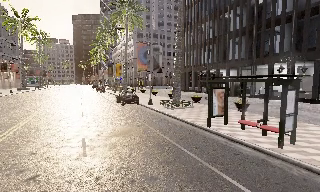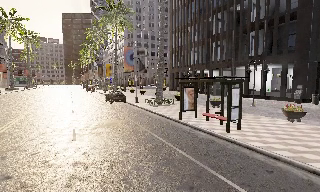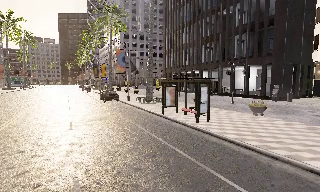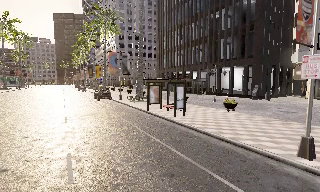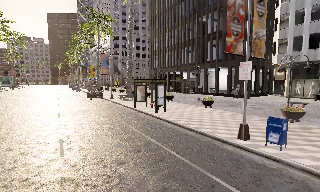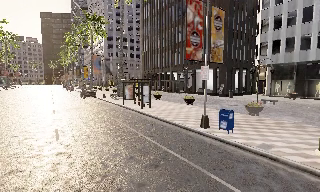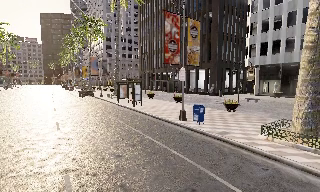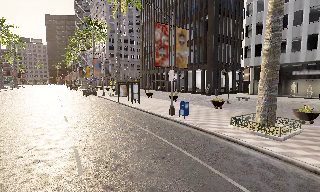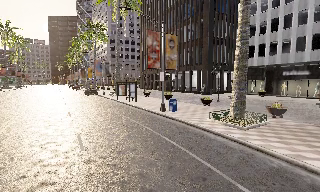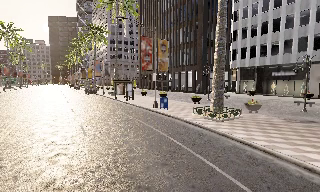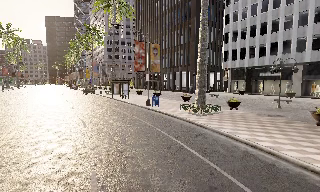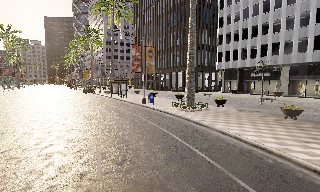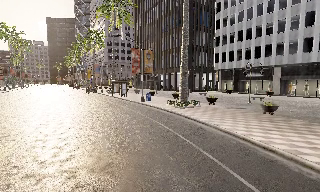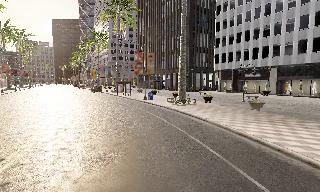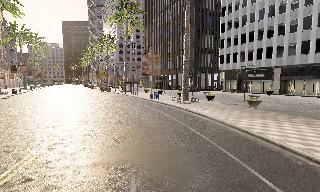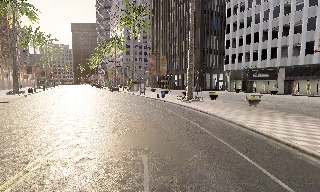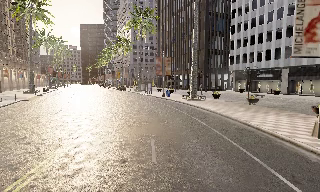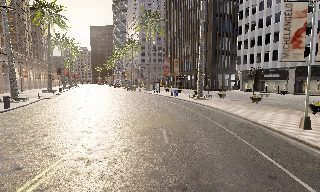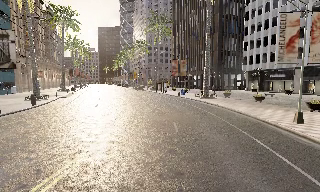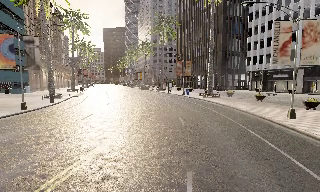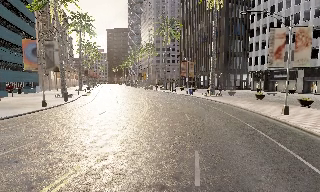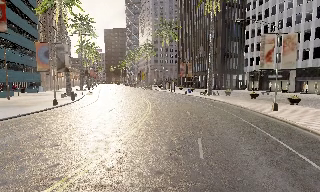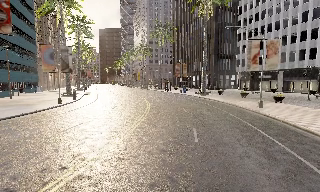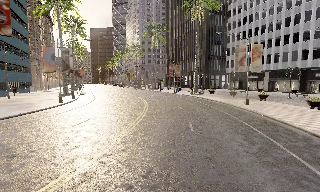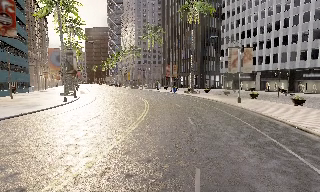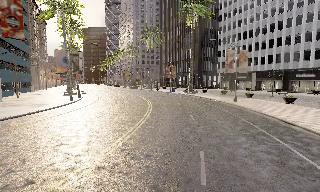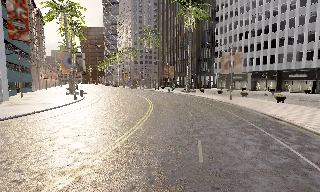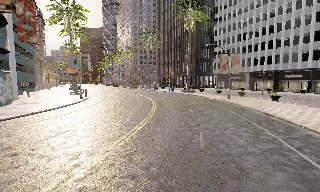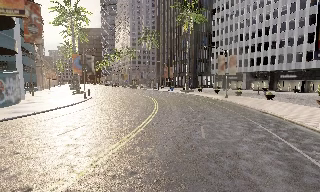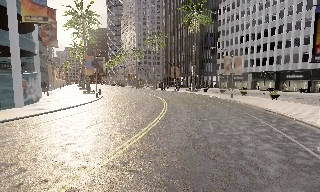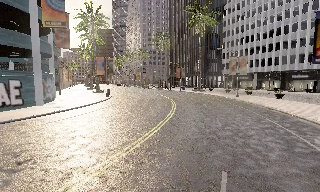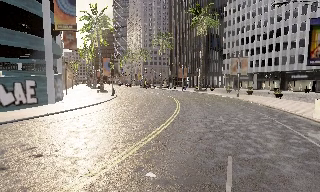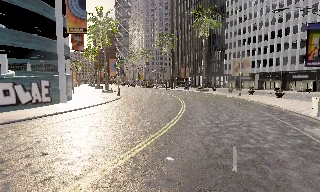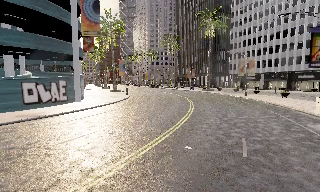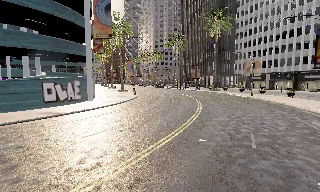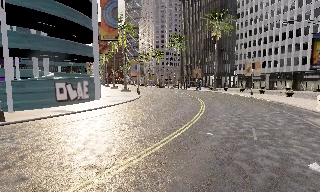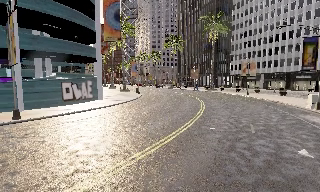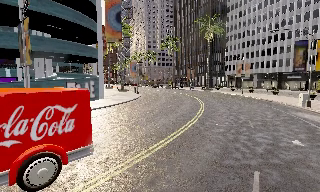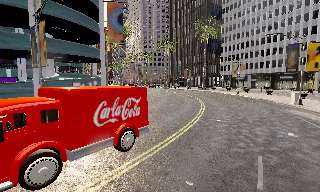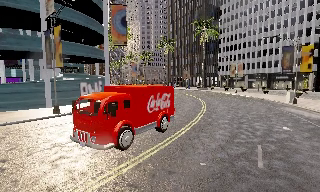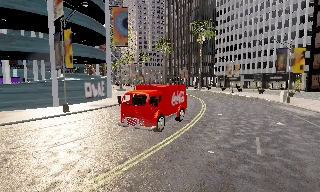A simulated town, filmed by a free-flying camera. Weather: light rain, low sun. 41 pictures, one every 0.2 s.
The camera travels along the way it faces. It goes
backward.
0.0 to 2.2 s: The camera travels backward and to its right, about 20 m, so what stands in front gets smaller.
2.2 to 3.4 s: The camera swings to its left by about 10 degrees, and the scene slides to the right. It travels backward, about 10 m, so what stands in front gets smaller.
3.4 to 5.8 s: The camera travels backward, about 17 m, so what stands in front gets smaller.
5.8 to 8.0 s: The camera travels backward and to its left, about 12 m, so what stands in front gets smaller.
The film runs backward here.
